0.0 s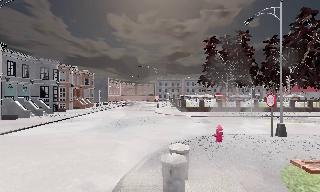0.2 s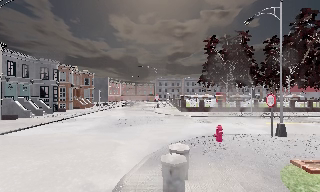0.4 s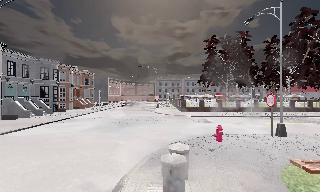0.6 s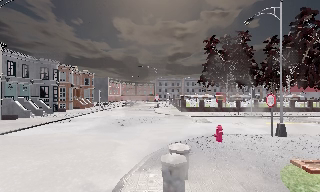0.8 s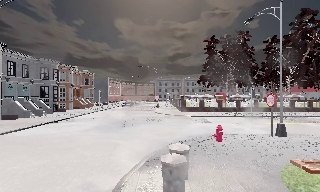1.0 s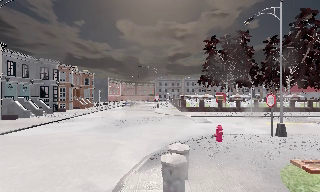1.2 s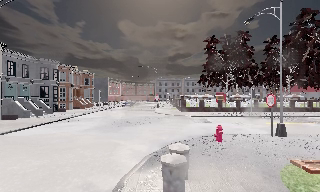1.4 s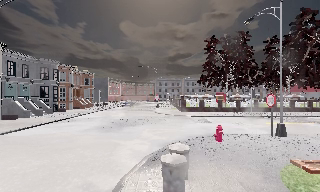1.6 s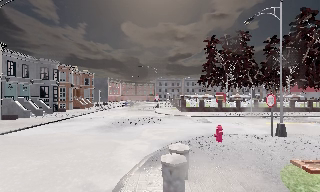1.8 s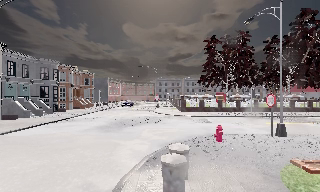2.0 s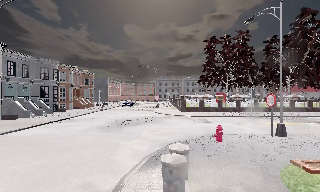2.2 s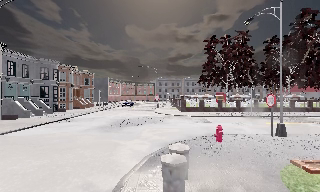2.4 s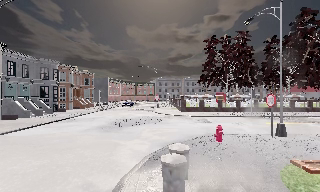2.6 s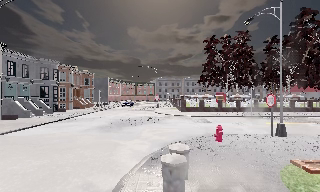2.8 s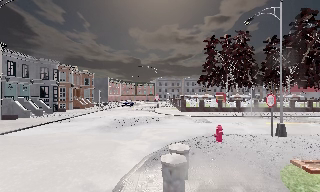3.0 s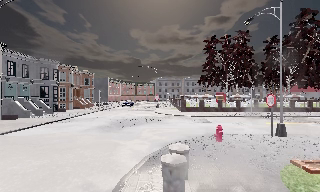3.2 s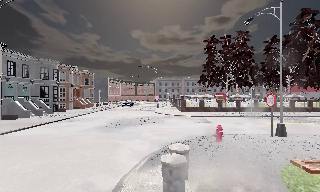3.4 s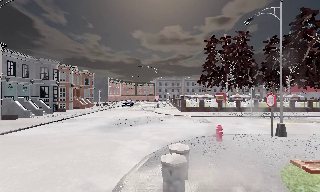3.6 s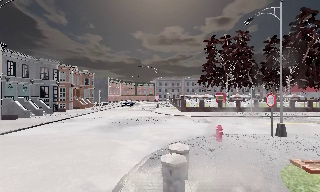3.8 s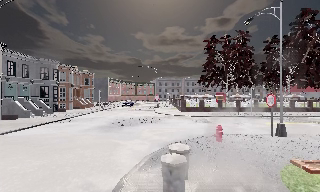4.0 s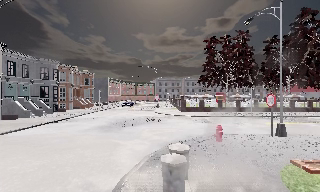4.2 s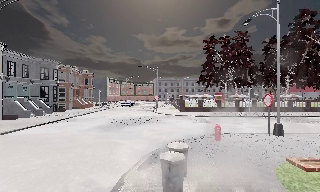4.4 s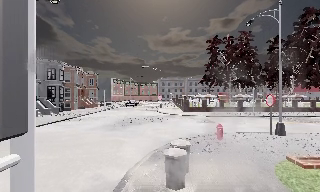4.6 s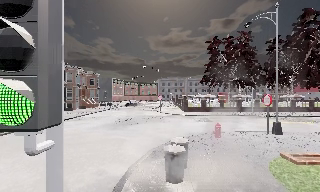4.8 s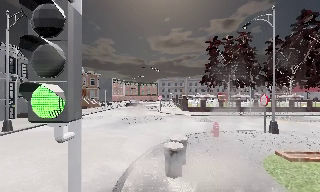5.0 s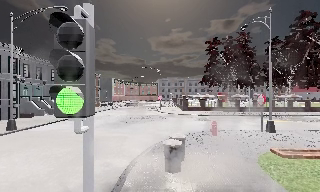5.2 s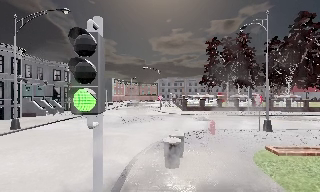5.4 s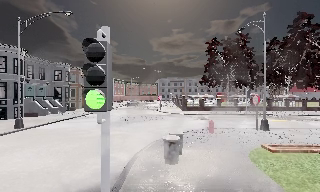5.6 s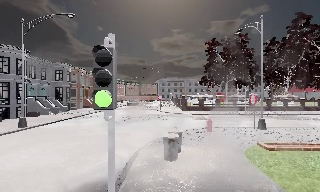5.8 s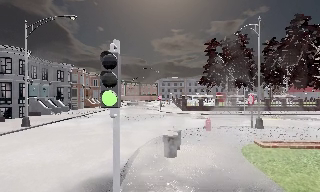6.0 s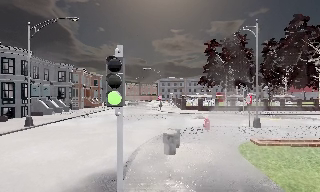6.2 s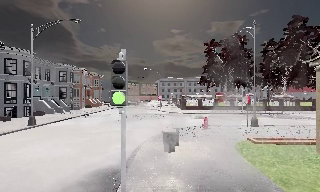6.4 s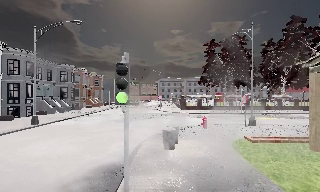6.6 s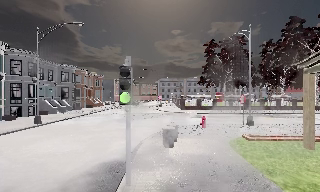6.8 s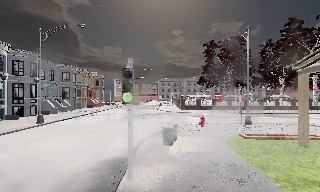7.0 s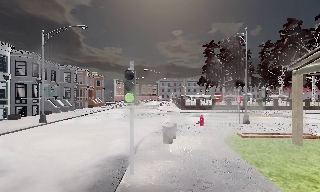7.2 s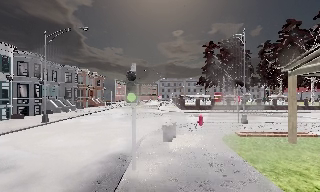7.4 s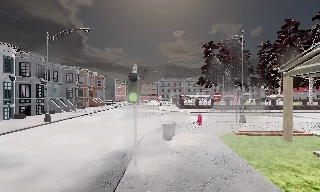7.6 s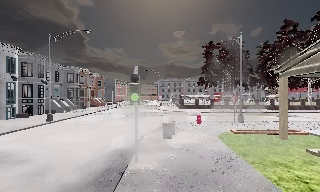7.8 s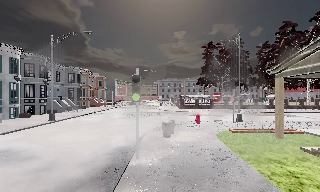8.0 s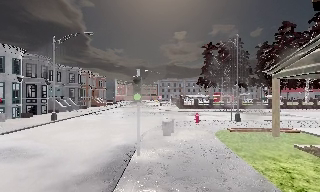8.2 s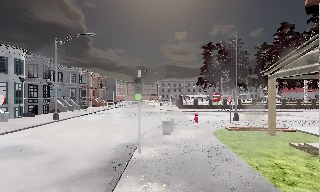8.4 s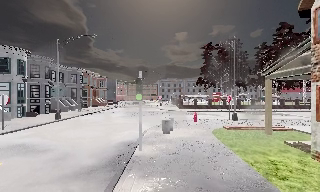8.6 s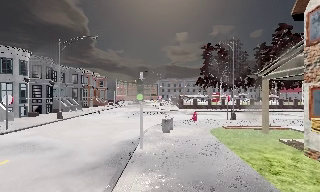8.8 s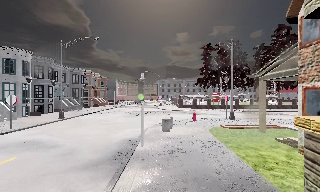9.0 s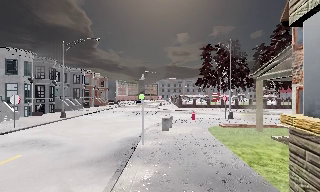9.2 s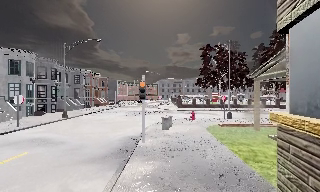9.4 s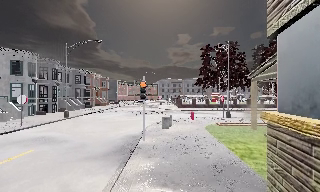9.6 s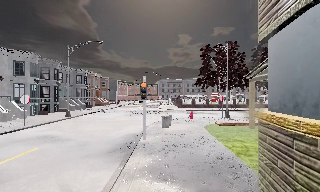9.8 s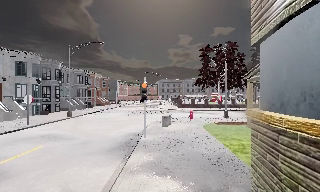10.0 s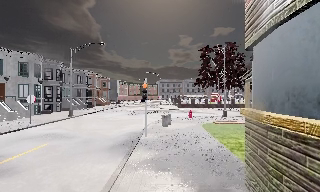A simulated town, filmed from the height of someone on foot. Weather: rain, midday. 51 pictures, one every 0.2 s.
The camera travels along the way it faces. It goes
backward.
0.0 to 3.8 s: The camera keeps its place and its aim.
3.8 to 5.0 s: The camera travels backward, about 1 m, so what stands in front gets smaller. It gains speed.
5.0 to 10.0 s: The camera travels backward, about 7 m, so what stands in front gets smaller.
The film runs backward here.
